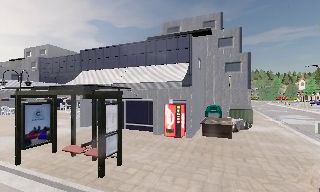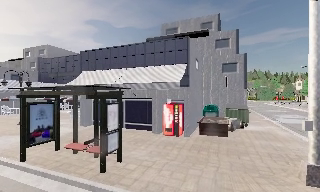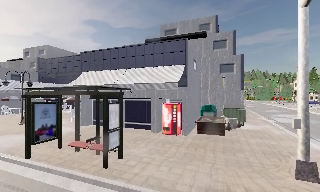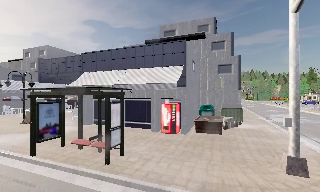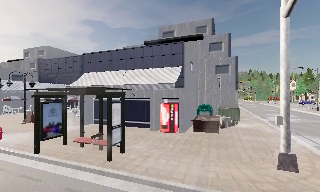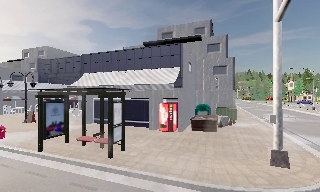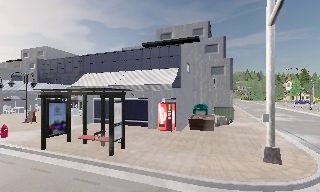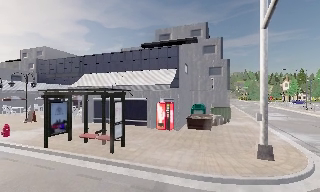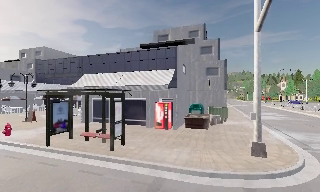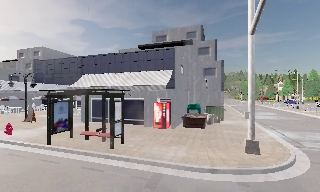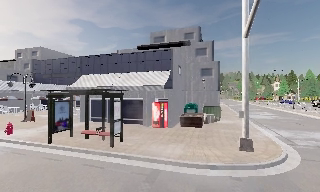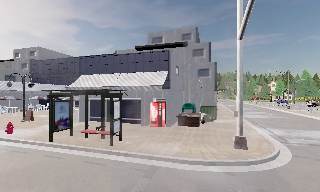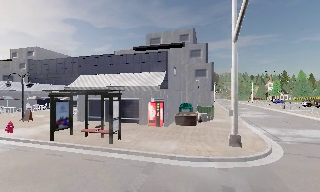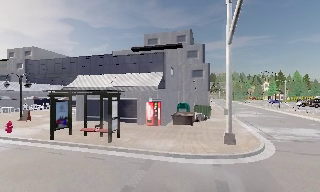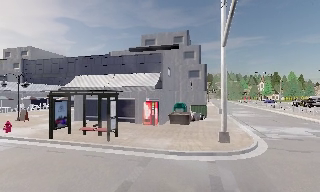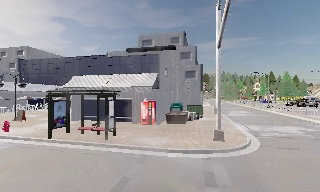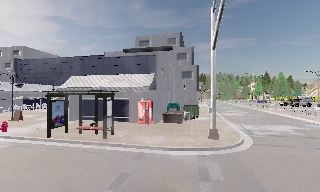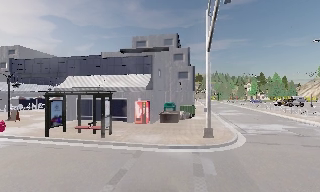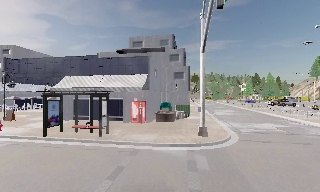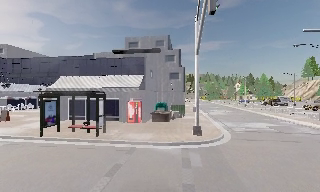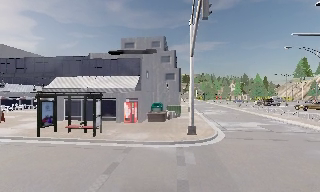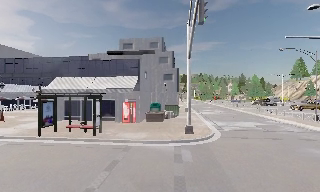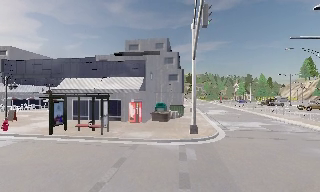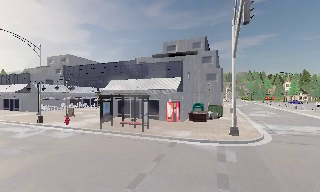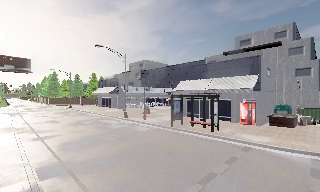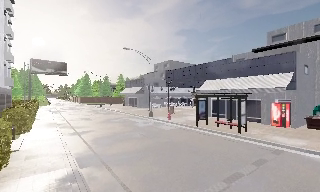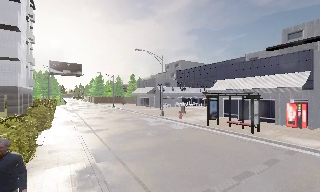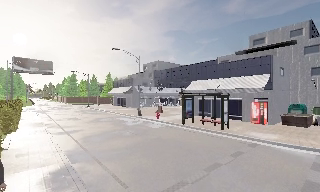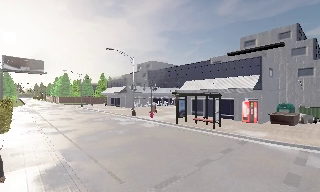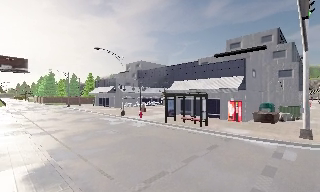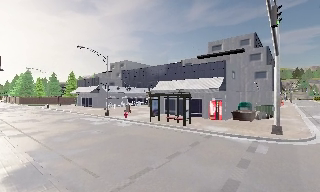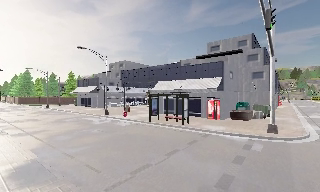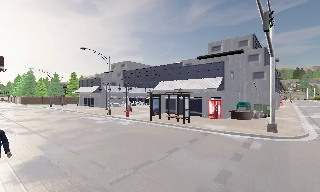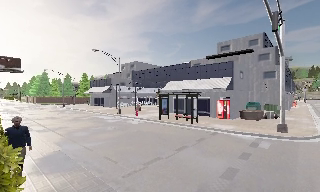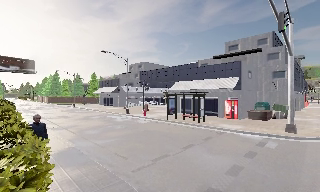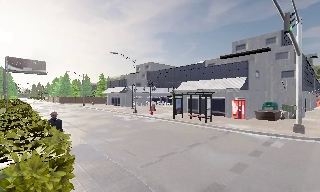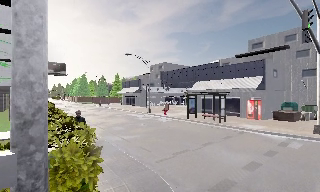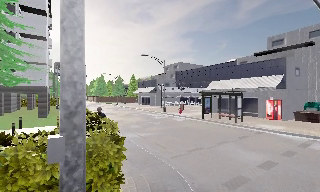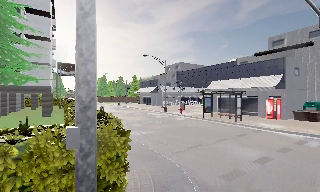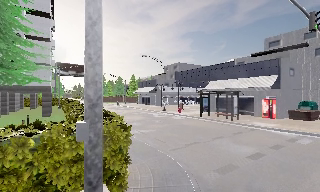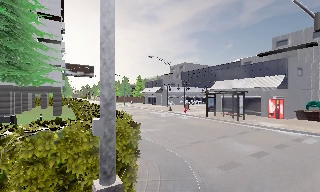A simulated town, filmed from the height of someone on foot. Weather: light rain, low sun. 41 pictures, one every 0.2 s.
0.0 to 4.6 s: The camera travels backward, about 7 m, so what stands in front gets smaller.
4.6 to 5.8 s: The camera swings to its left by about 25 degrees, and the scene slides to the right. It travels backward, about 1.5 m, so what stands in front gets smaller.
5.8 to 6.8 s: The camera travels backward, about 1.5 m, so what stands in front gets smaller.
6.8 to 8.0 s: The camera swings to its left by about 15 degrees, and the scene slides to the right. It travels backward, about 2 m, so what stands in front gets smaller.
The film runs backward here.
